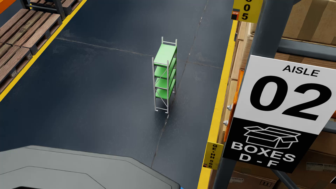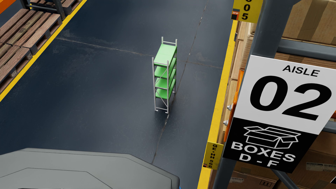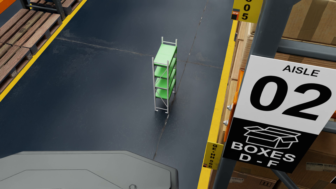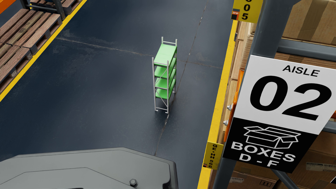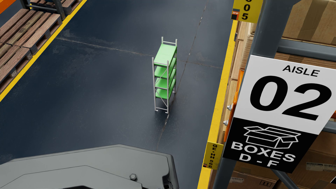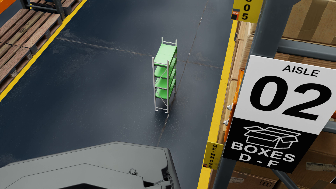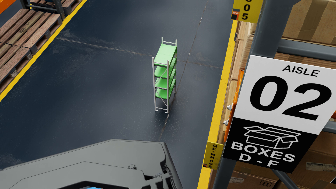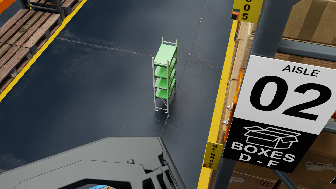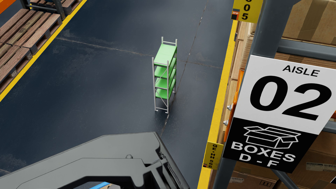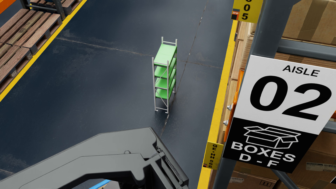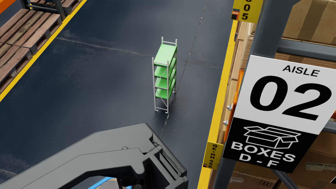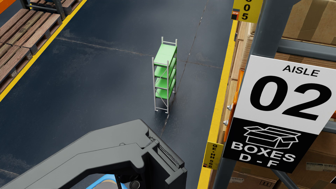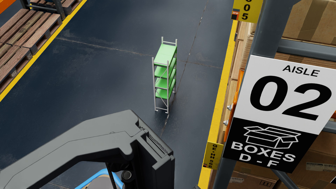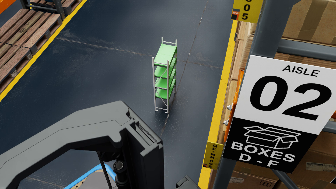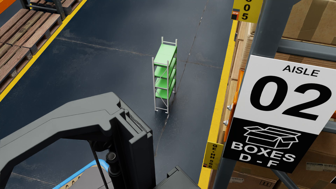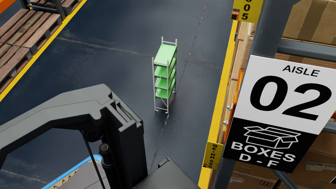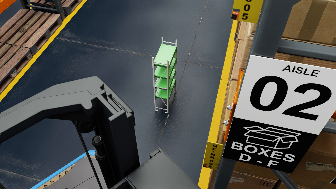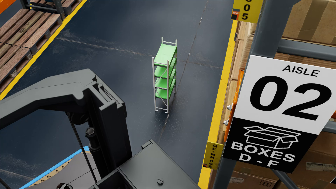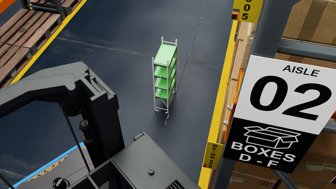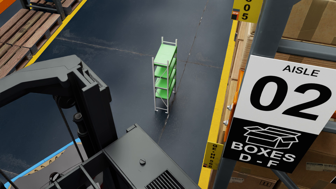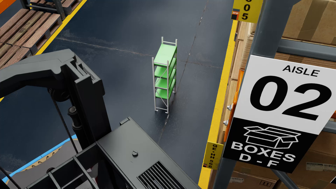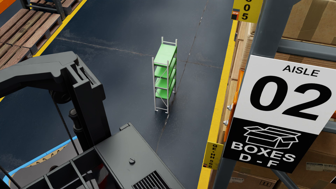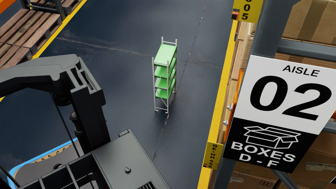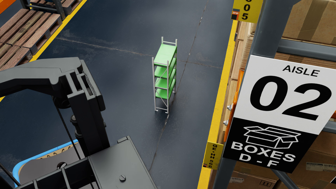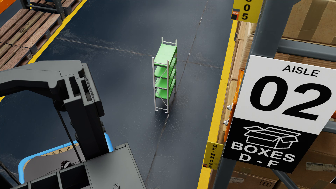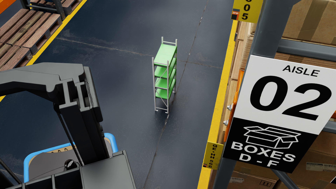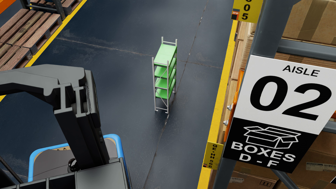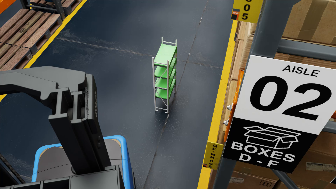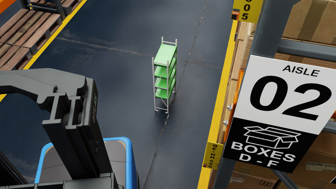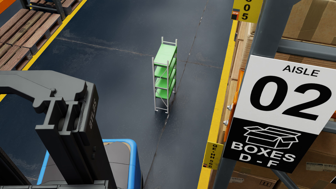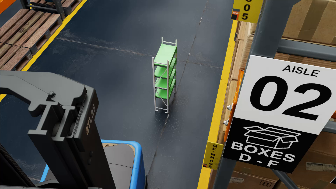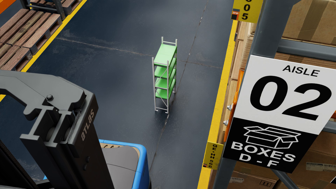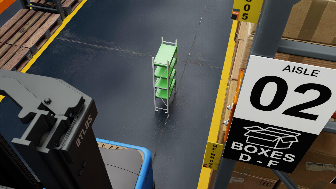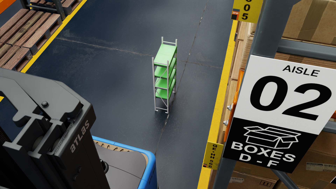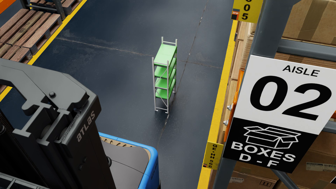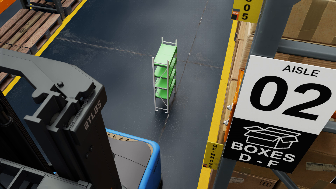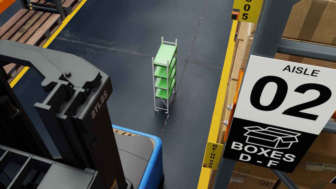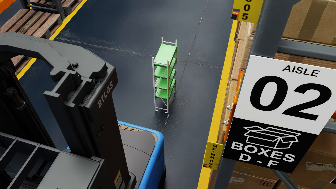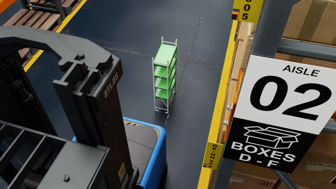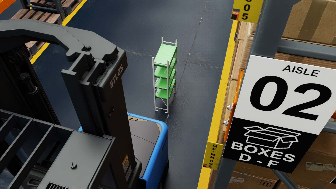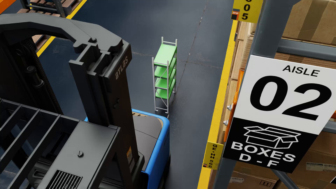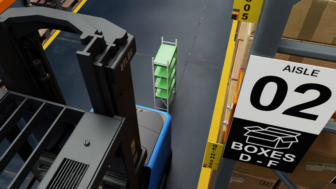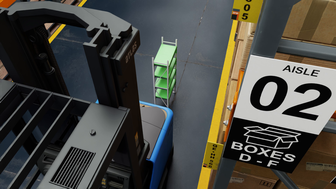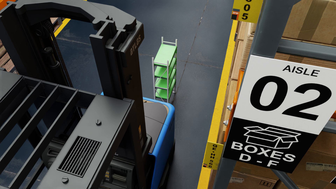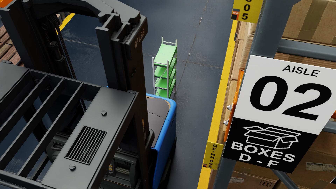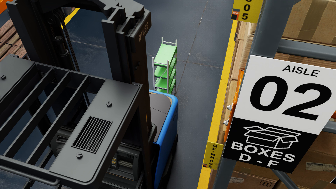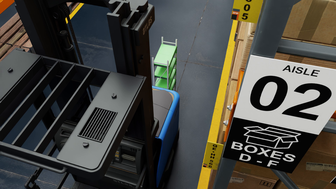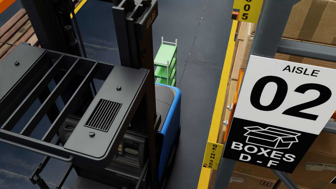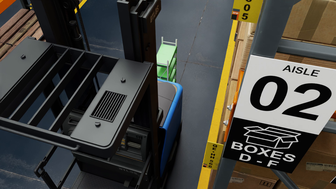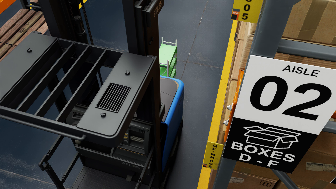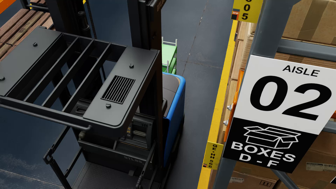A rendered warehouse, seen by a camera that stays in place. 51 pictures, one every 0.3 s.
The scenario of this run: A forklift runs into an object in its way.
